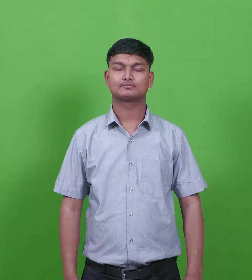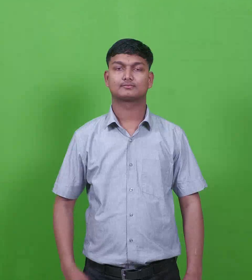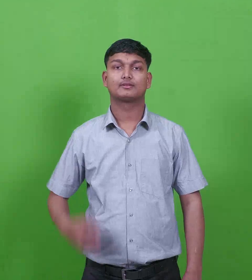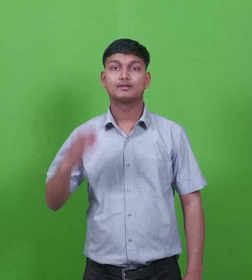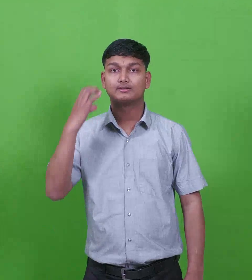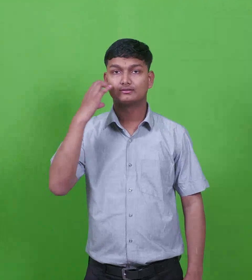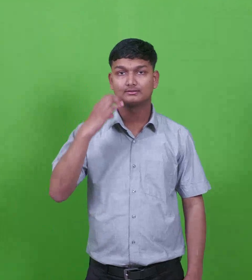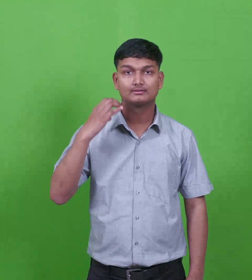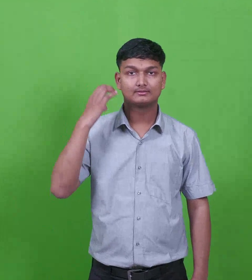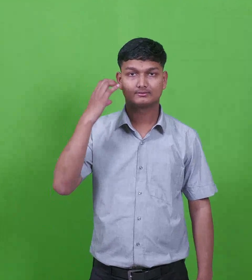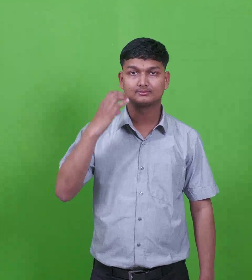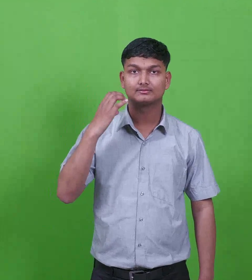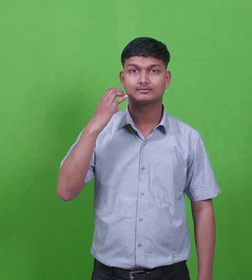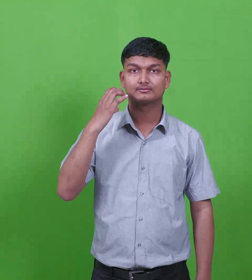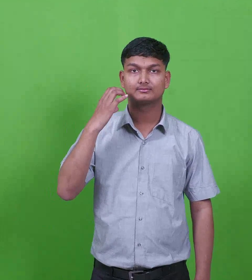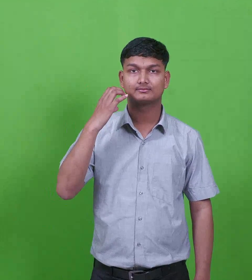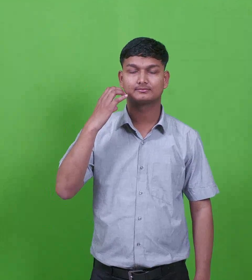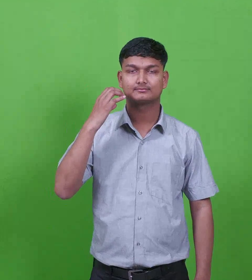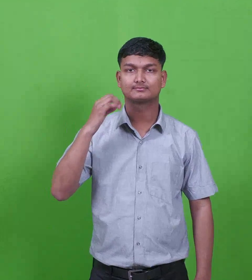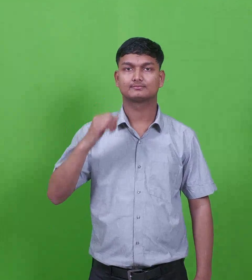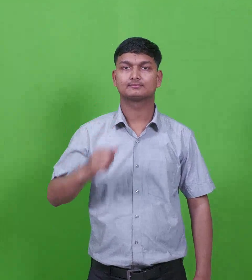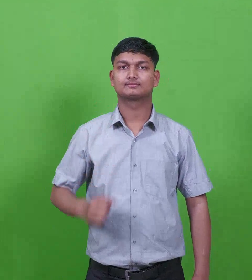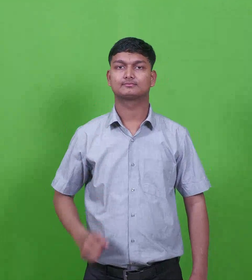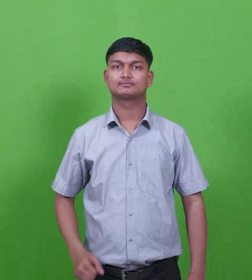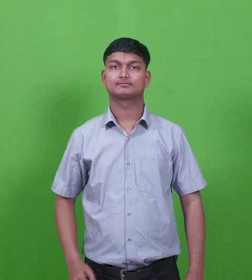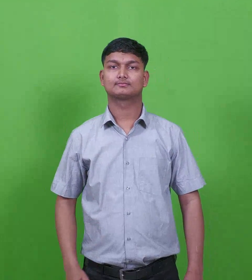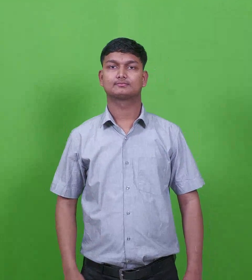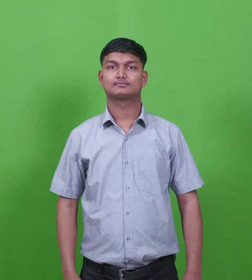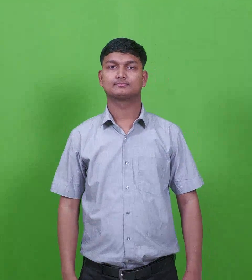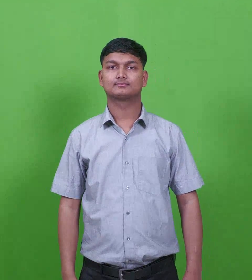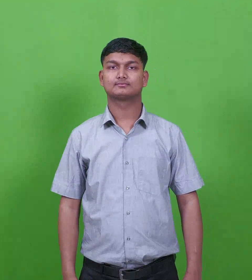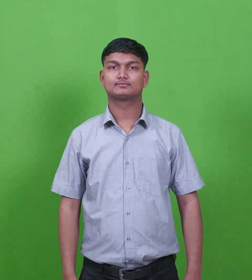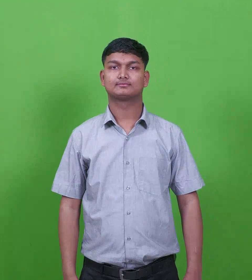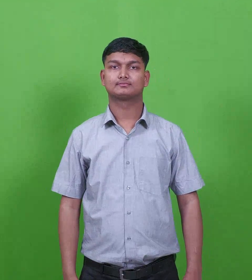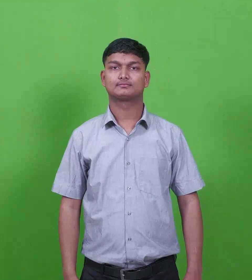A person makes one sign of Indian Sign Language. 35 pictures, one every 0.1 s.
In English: cush
